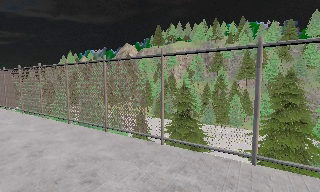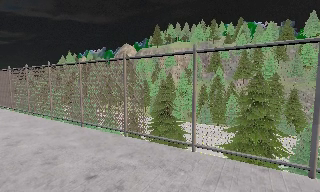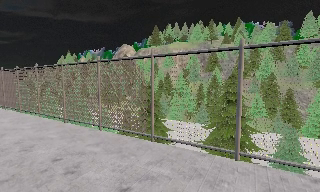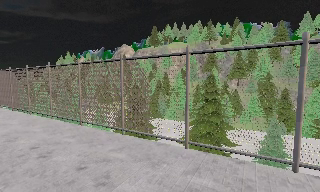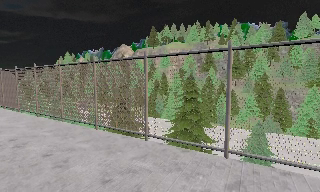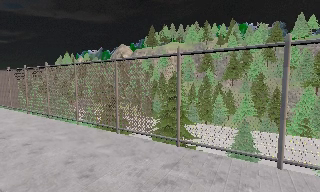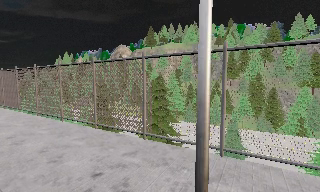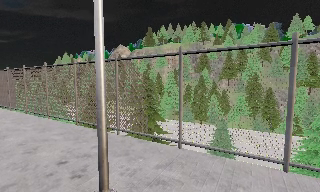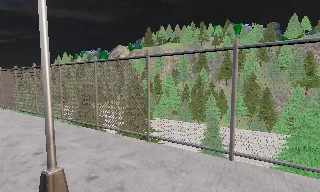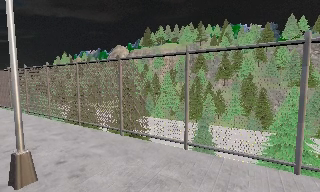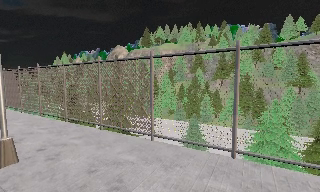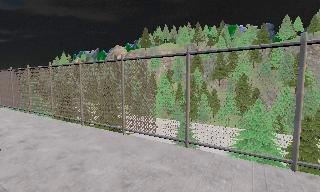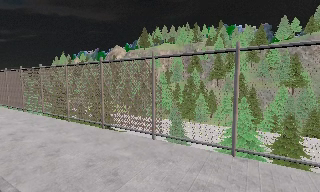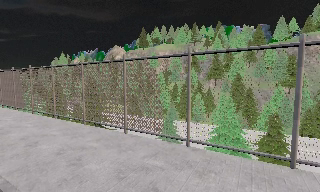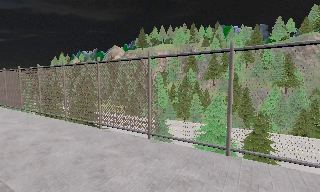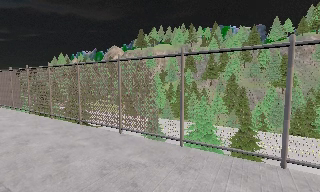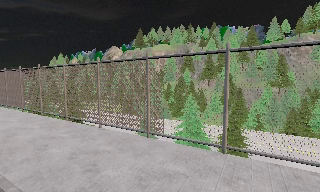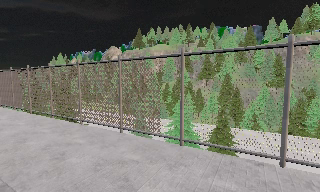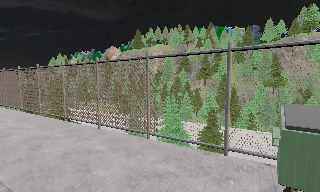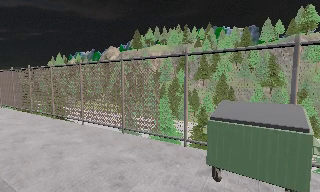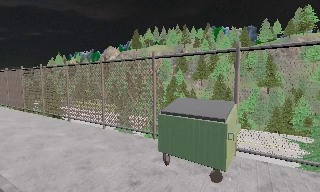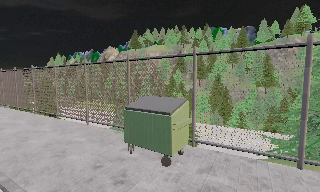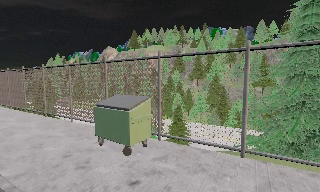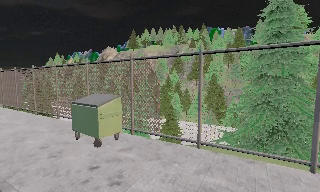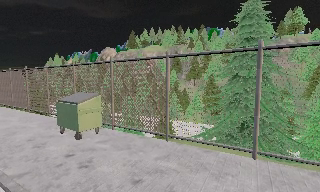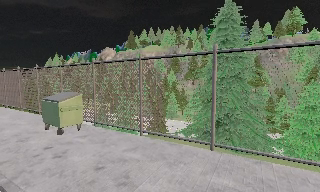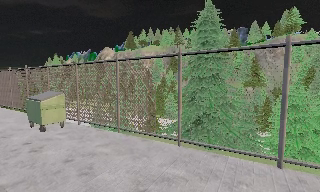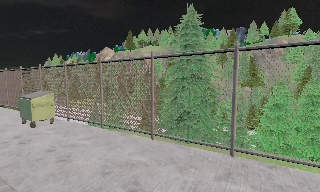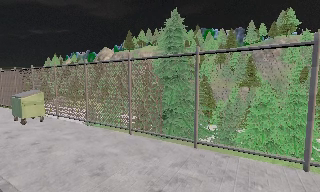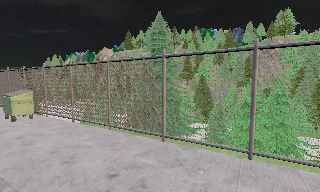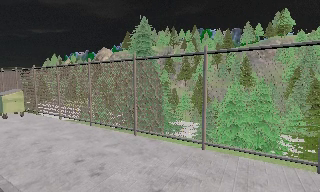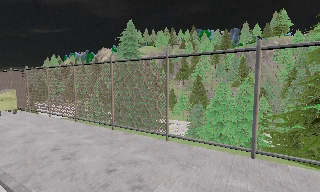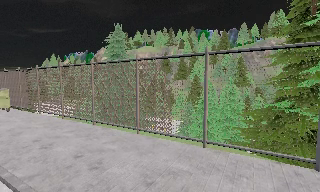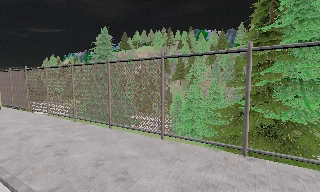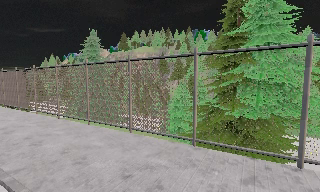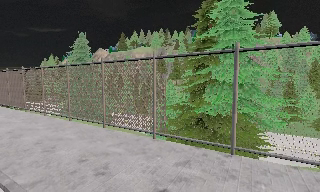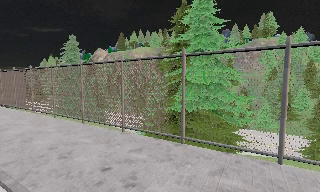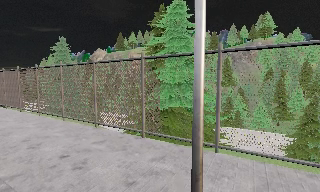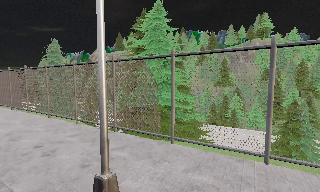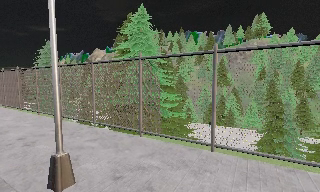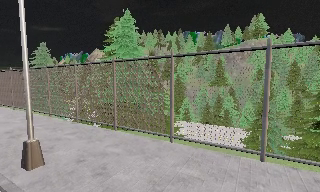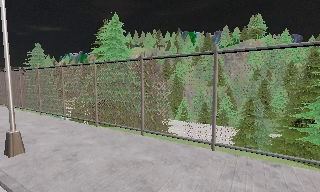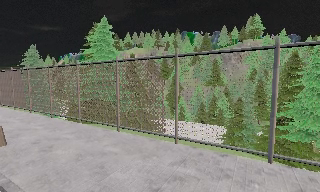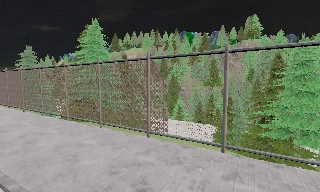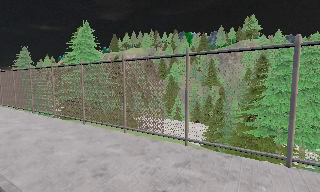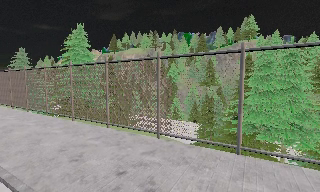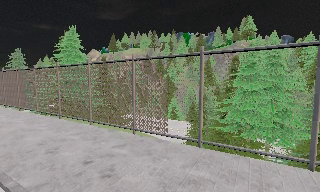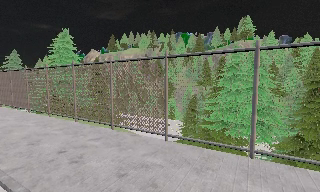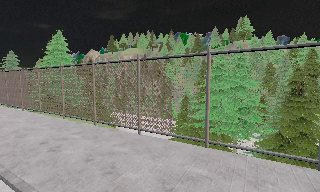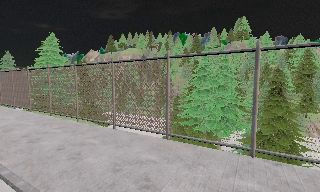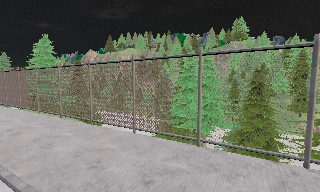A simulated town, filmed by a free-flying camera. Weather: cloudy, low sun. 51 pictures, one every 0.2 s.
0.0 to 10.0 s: The camera travels to its right and backward, about 70 m, so close, fixed things drift to the left.
The film runs backward here.
